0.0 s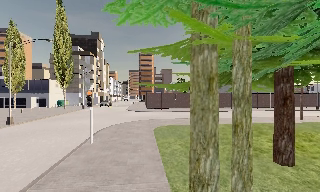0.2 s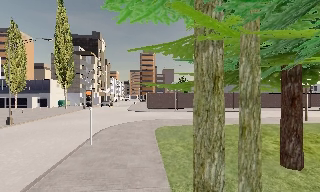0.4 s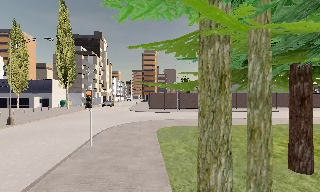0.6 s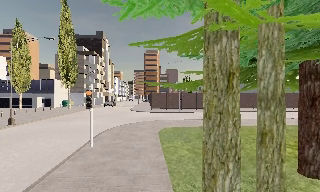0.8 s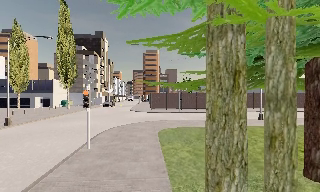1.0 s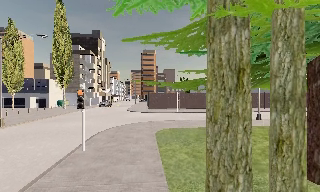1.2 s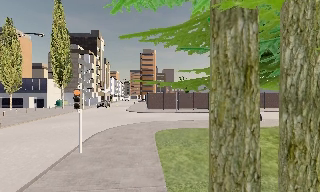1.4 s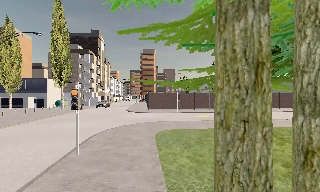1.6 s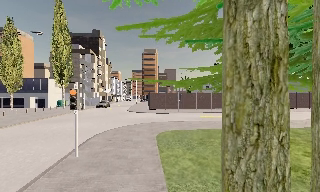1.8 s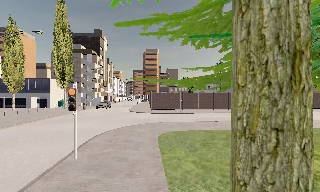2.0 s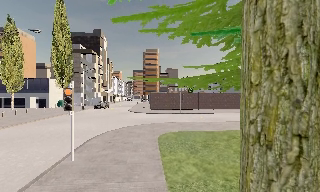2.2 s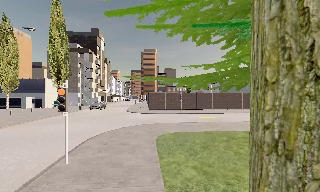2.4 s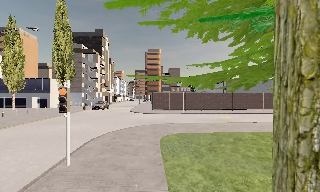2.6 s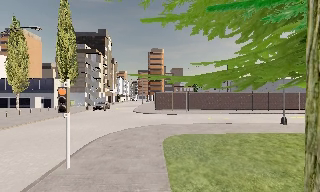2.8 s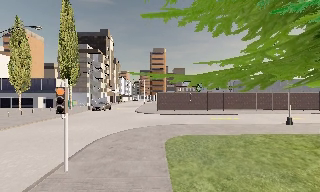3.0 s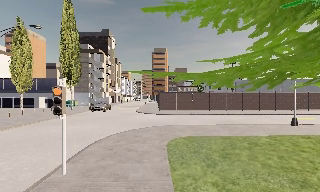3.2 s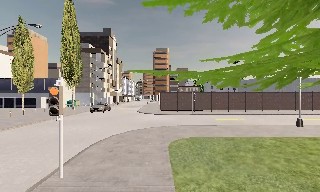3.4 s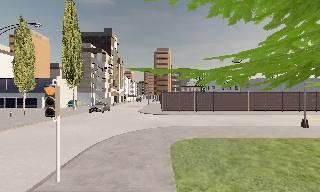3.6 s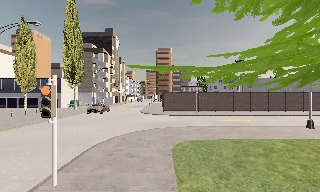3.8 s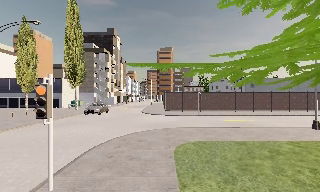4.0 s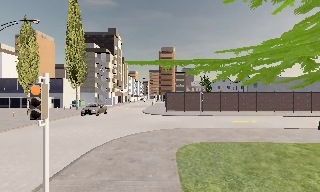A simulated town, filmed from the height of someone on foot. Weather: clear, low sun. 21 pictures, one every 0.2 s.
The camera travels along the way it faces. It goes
forward.
0.0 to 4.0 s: The camera travels forward, about 5 m, so what stands in front looms larger.
The film runs forward here.
